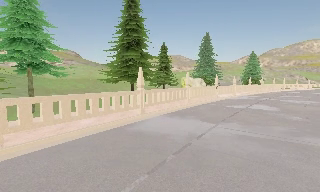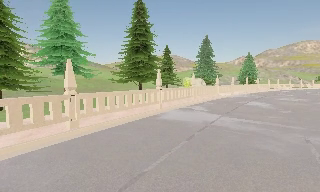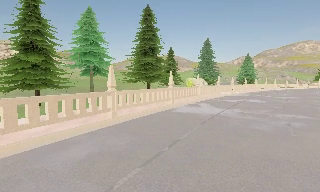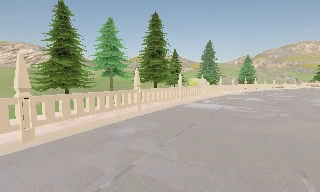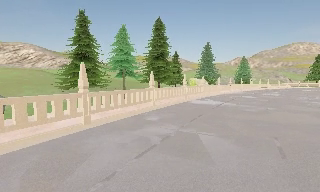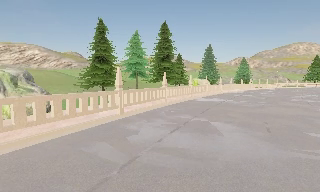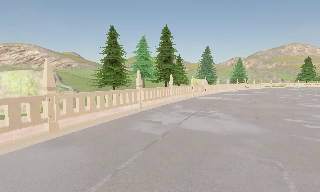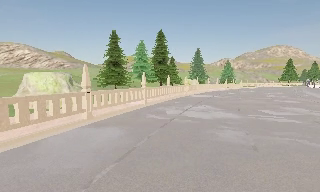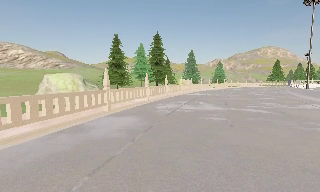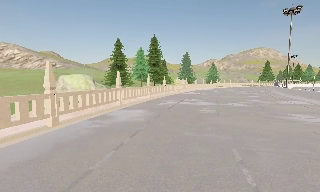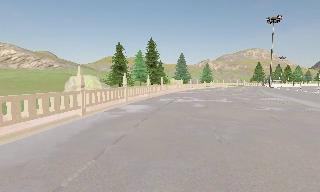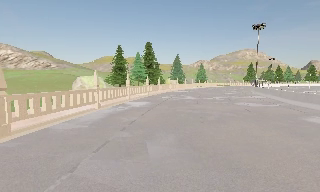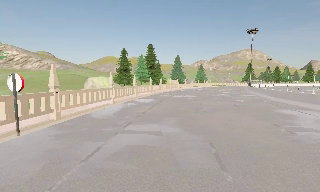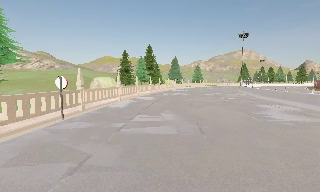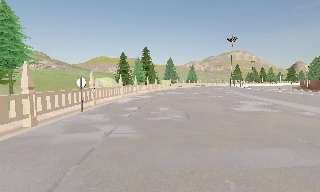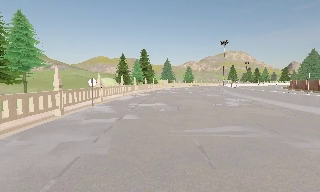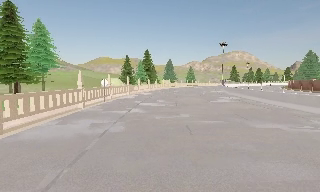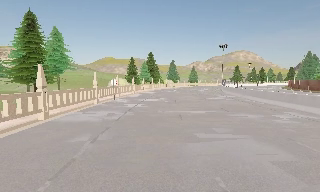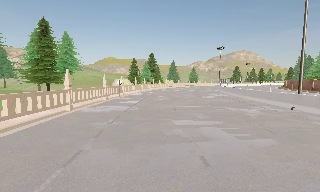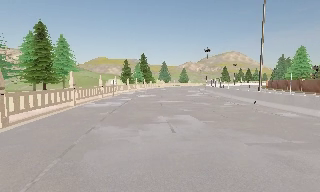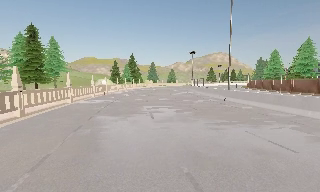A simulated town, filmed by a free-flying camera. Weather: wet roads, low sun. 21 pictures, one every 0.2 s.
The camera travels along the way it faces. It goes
backward.
0.0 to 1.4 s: The camera travels backward and to its left, about 17 m, so what stands in front gets smaller.
1.4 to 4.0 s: The camera pans to its right, which is clockwise from overhead, by about 15 degrees. It travels backward, about 35 m, so what stands in front gets smaller.
The film runs forward here.
